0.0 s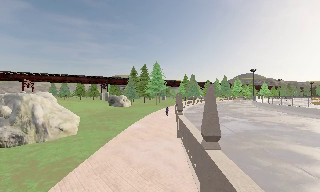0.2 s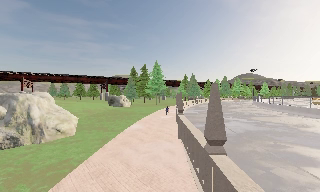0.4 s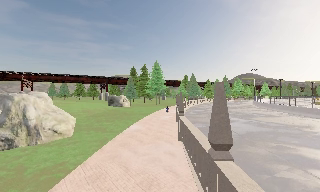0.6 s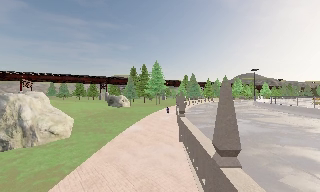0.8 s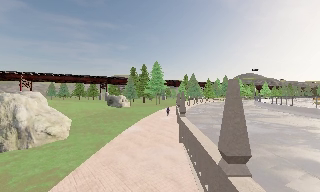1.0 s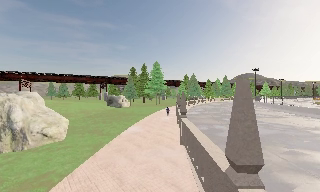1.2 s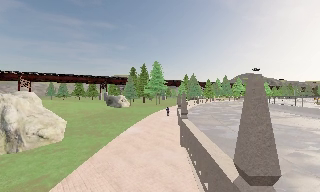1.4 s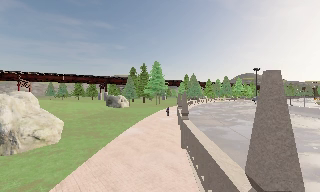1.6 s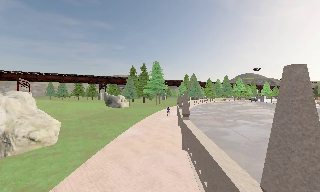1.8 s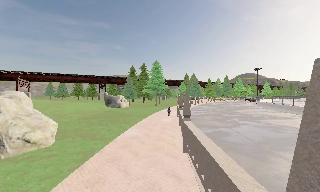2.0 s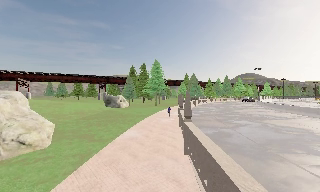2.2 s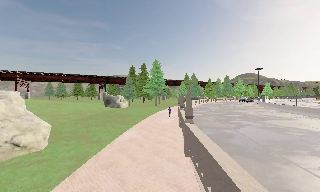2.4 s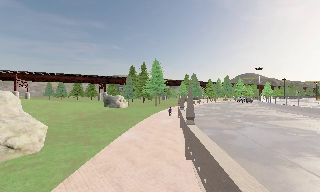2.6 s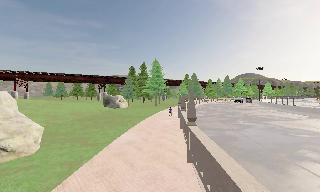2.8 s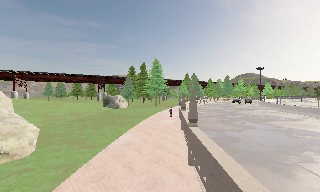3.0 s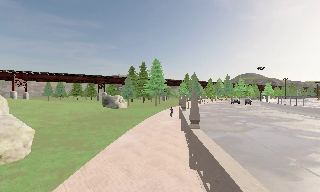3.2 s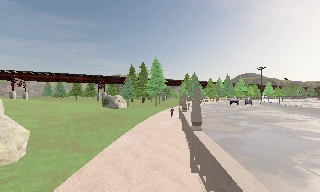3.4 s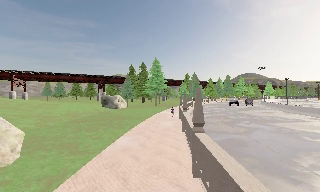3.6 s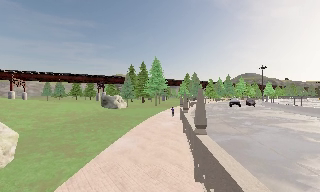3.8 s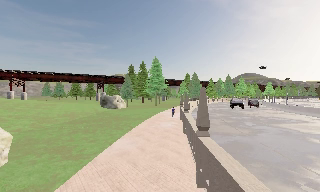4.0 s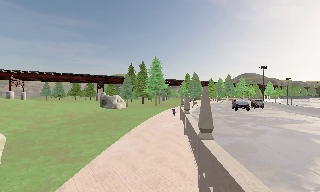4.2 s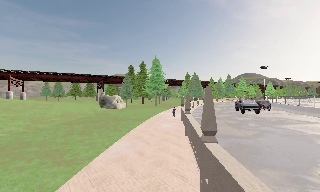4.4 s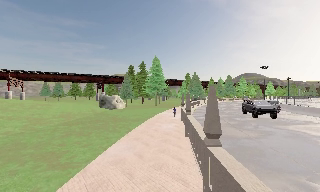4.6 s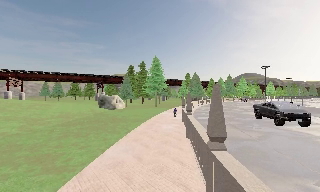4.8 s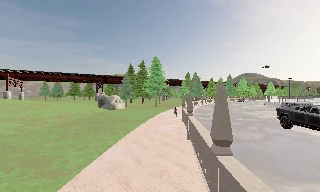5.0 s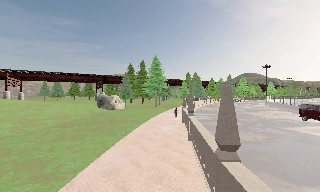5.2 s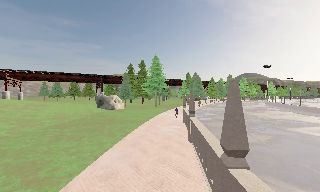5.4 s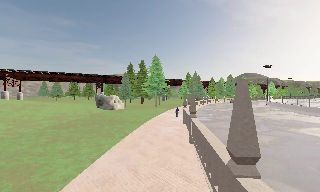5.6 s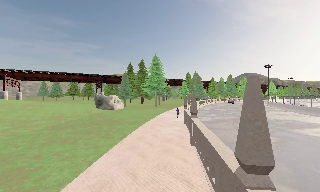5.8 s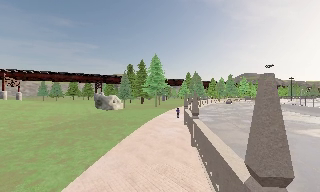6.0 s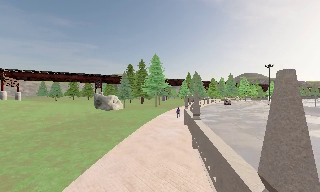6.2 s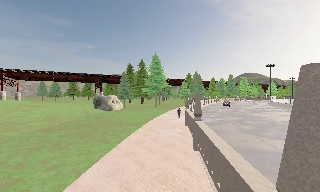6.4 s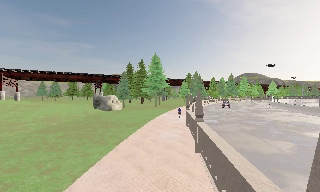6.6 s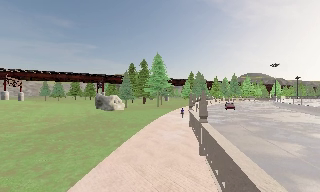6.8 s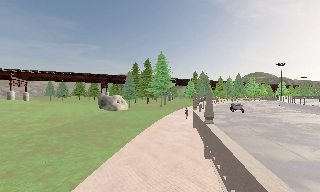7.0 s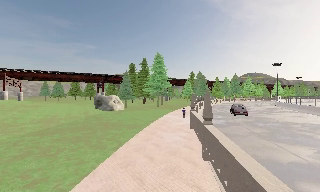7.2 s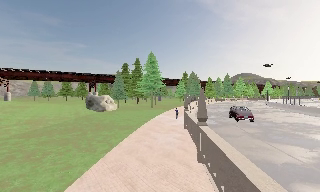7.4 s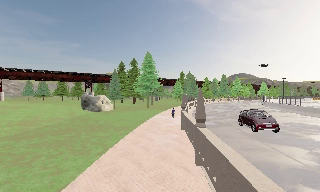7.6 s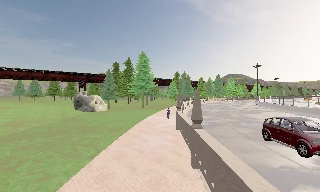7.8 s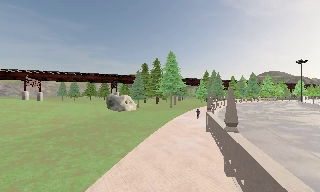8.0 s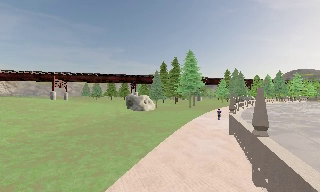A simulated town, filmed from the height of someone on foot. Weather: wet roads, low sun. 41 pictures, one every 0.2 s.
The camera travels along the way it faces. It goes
forward.
0.0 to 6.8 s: The camera travels forward, about 9 m, so what stands in front looms larger.
6.8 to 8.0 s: The scene slides to the right, as the camera pans about 10 degrees to its left. It travels forward, about 1.5 m, so what stands in front looms larger.
The film runs forward here.
